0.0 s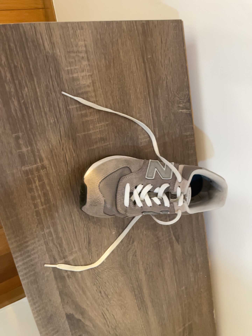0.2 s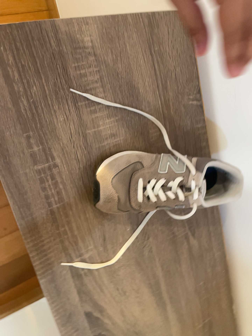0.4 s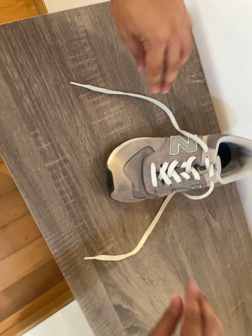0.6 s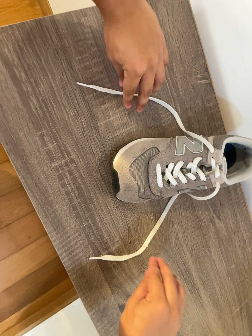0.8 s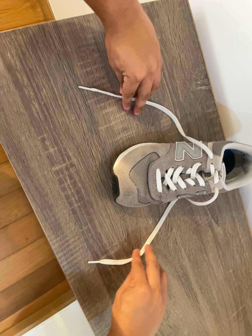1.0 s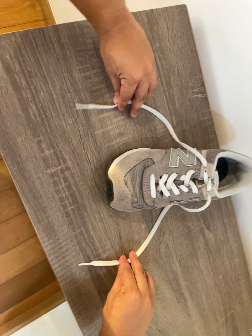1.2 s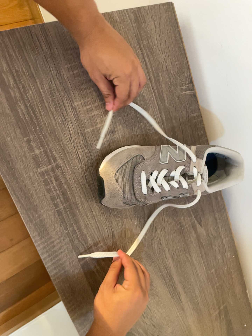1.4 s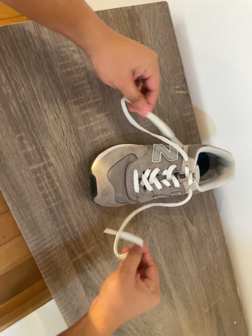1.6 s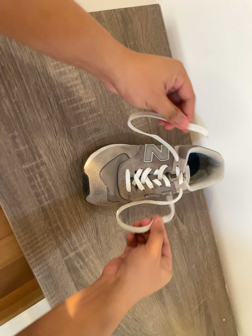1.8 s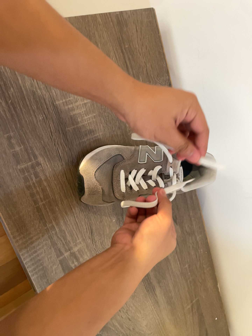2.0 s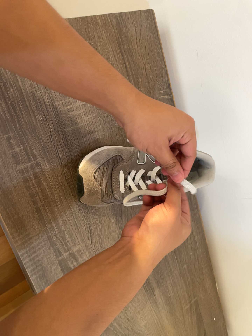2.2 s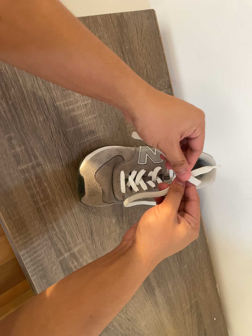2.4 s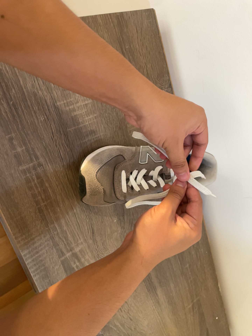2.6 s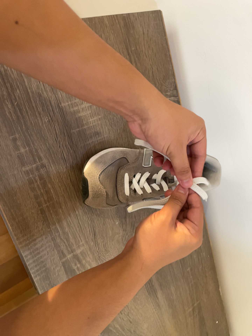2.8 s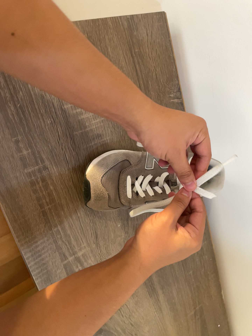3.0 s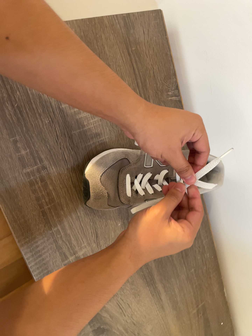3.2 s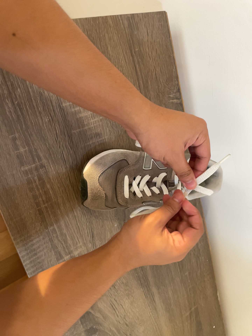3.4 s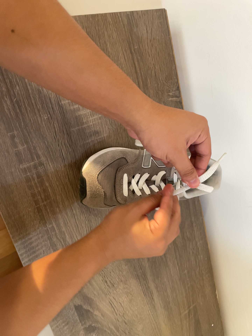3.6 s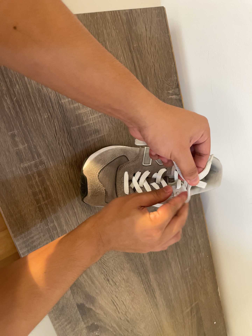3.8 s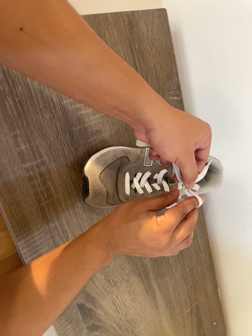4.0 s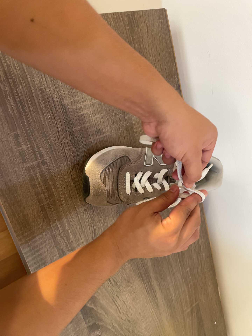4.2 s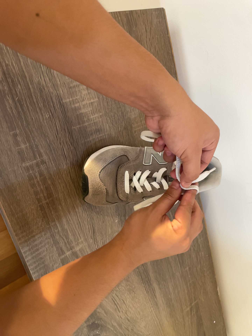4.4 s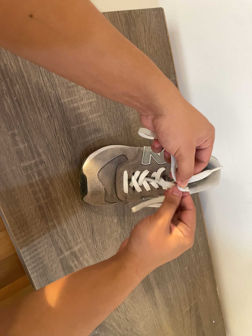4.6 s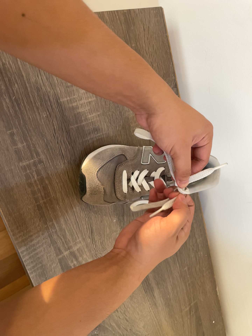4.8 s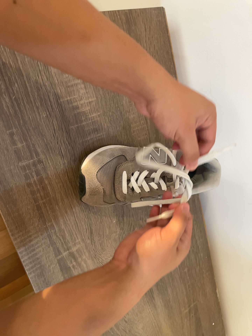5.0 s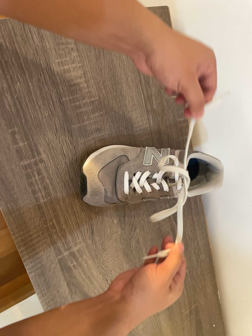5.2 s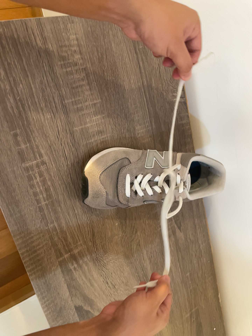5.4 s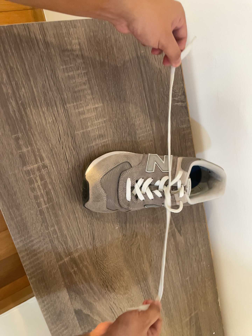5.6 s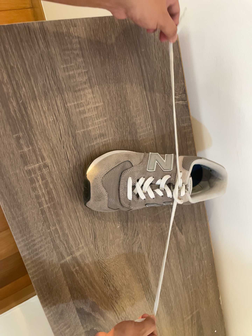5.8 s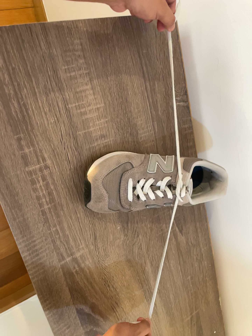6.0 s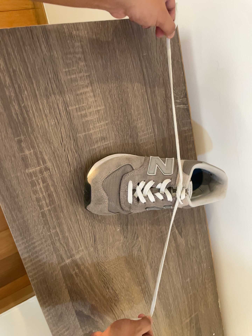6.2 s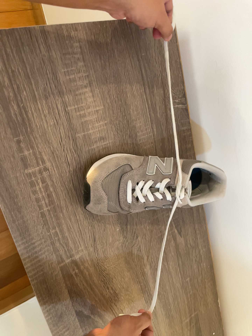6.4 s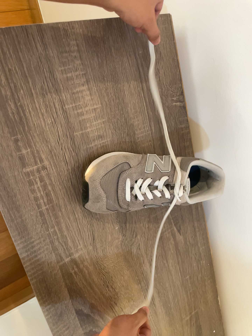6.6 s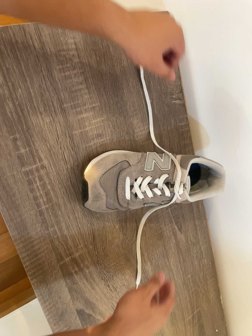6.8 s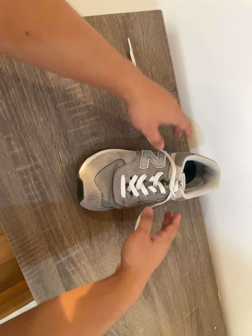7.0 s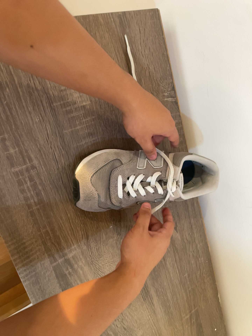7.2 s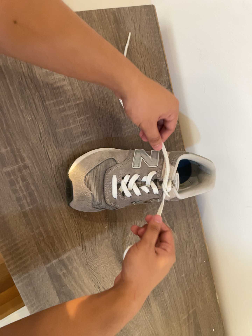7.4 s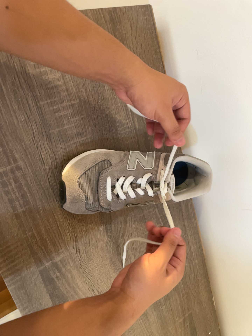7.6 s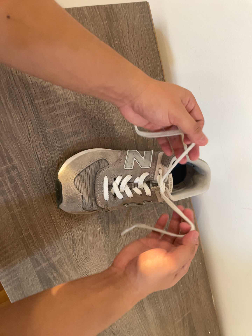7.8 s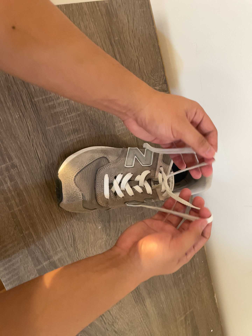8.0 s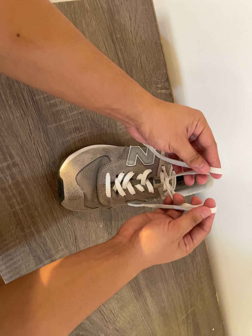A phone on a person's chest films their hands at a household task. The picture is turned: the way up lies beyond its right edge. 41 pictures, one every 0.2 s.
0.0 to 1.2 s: The camera rolls about its line of sight by about 10 degrees, and the scene rotates counterclockwise.
1.2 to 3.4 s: The camera shifts only a little, or ends up much as it began.
3.4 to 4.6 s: The camera keeps its place and its aim.
4.6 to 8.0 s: The camera shifts only a little, or ends up much as it began.
The film runs forward here.
